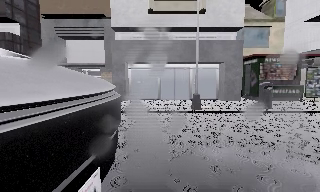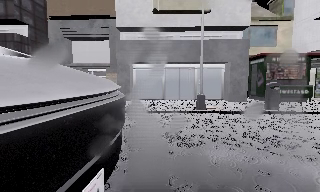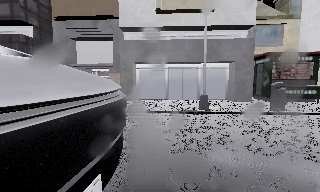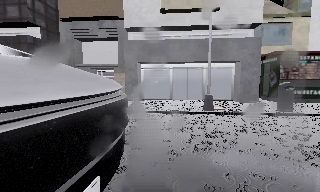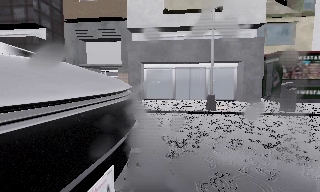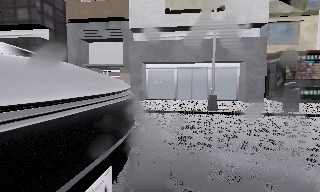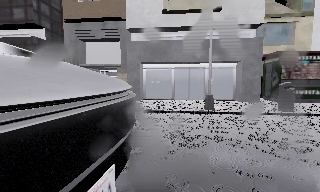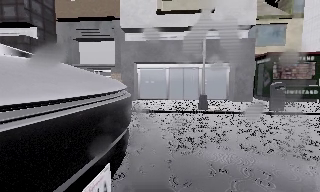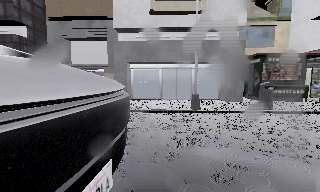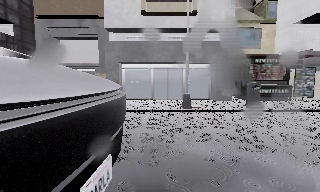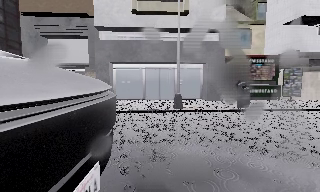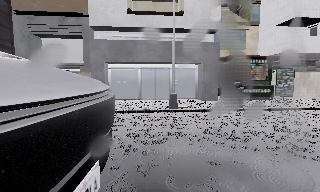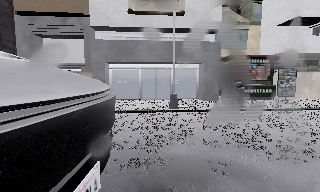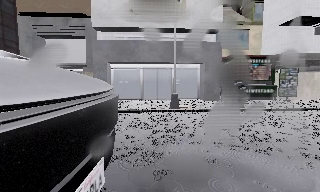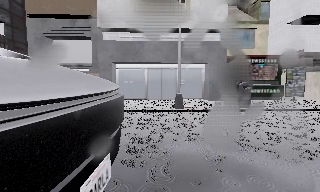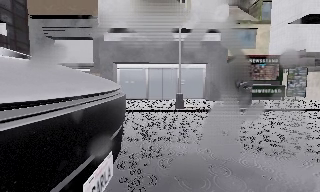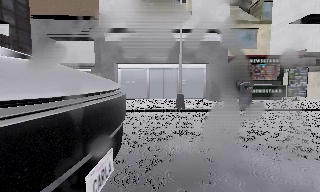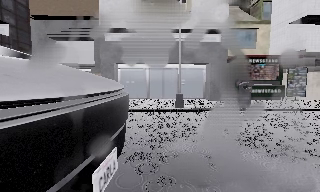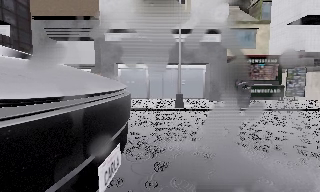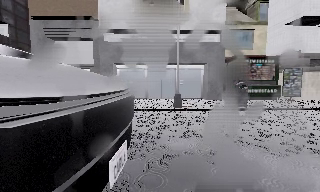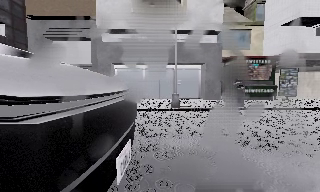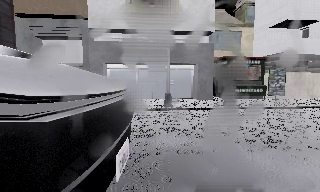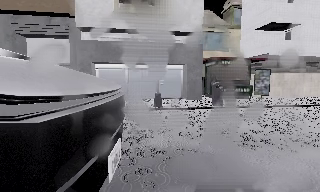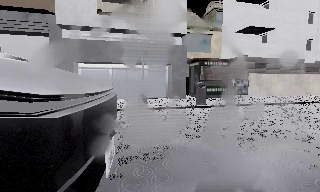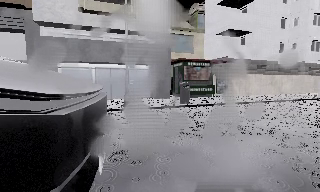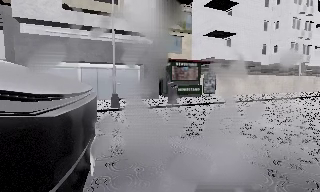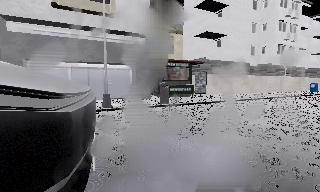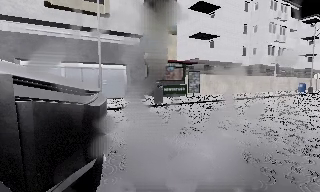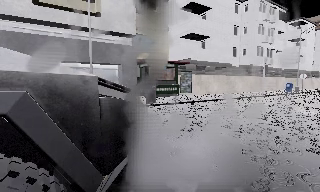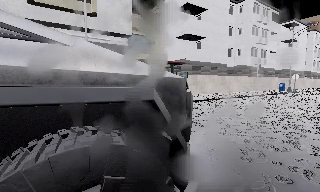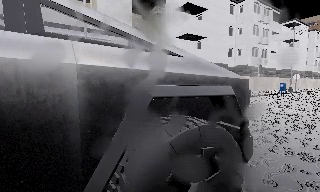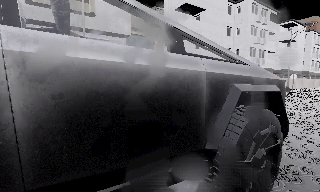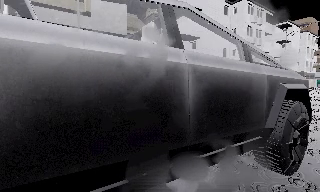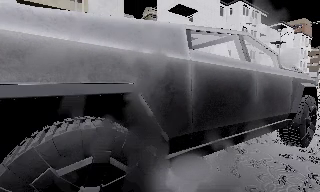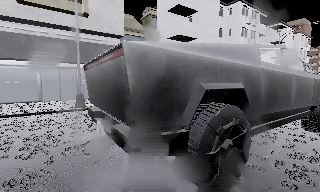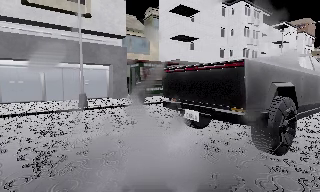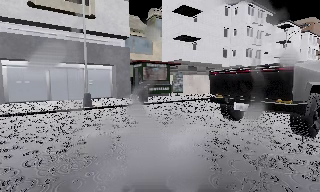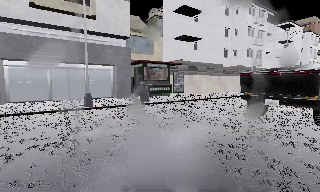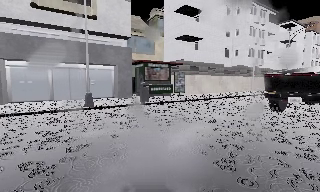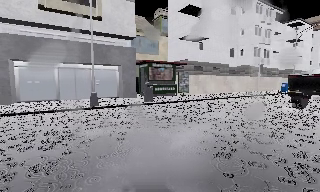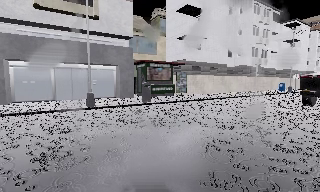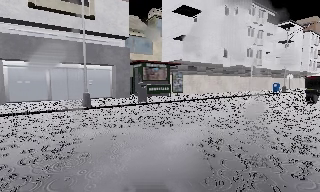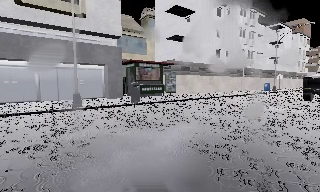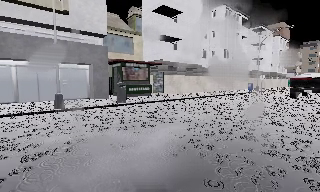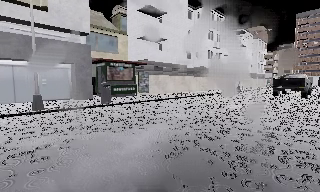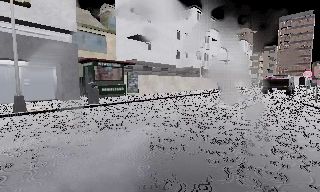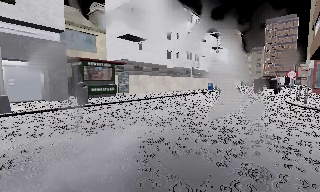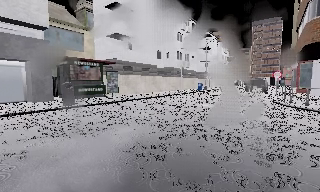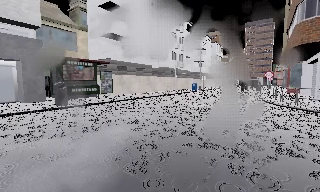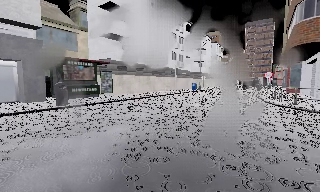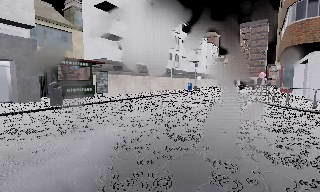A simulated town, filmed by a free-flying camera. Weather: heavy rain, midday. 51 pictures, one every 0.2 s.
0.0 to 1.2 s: The camera shifts only a little, or ends up much as it began.
1.2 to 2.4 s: The camera swings to its right by about 10 degrees, and the scene slides to the left.
2.4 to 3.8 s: The camera shifts only a little, or ends up much as it began.
3.8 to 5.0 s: The camera swings to its right by about 20 degrees, and the scene slides to the left.
5.0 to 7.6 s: The camera travels backward, about 1 m, so what stands in front gets smaller.
7.6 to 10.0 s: The scene slides to the left, as the camera pans about 25 degrees to its right.
The film runs forward here.
